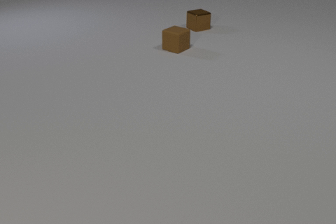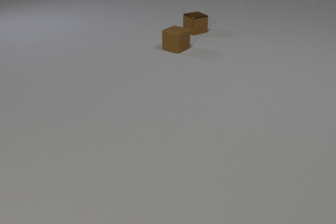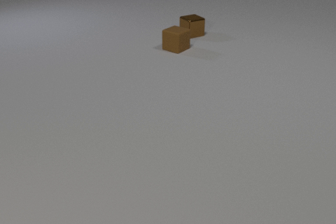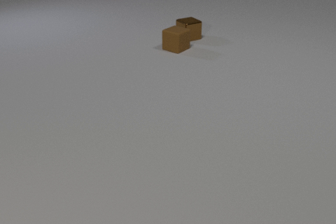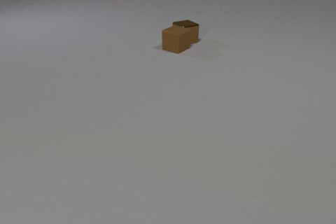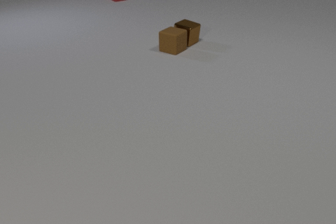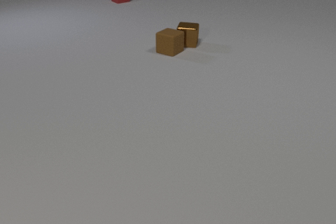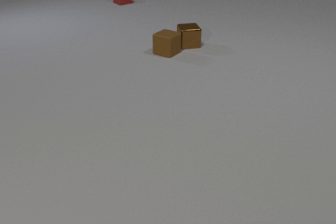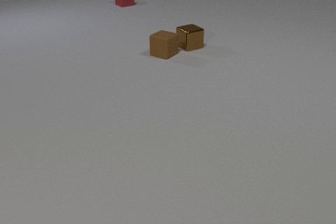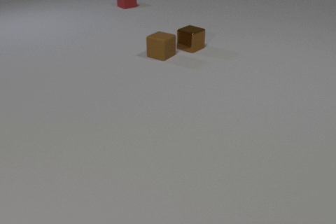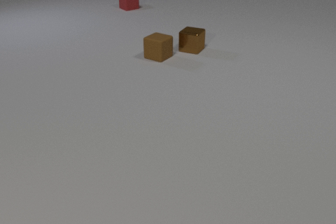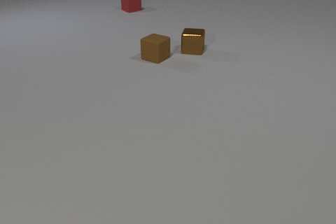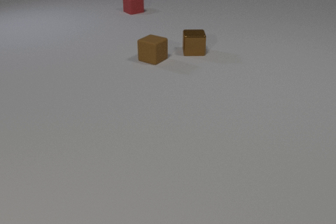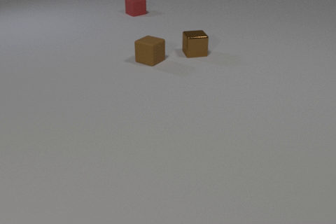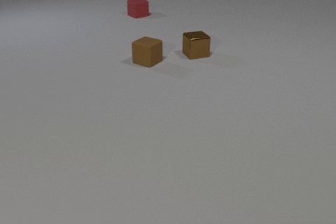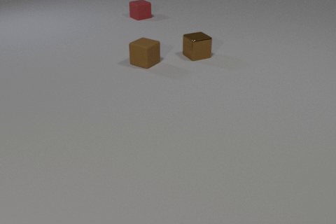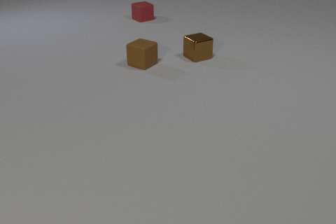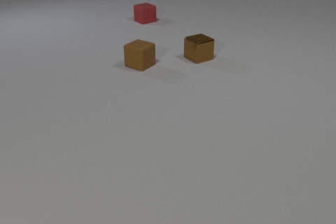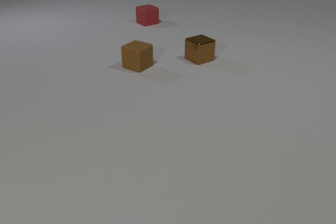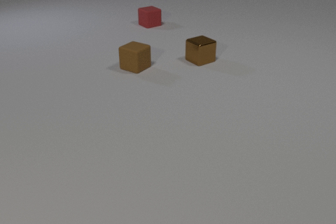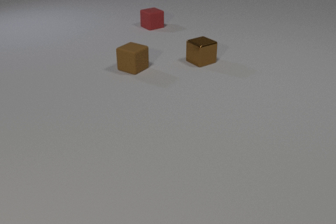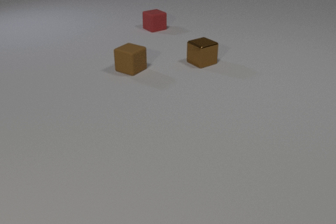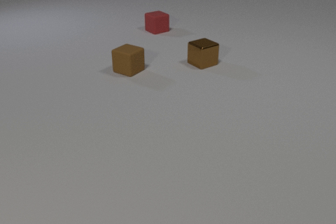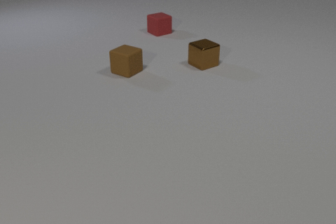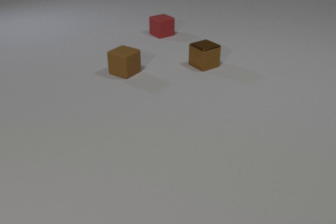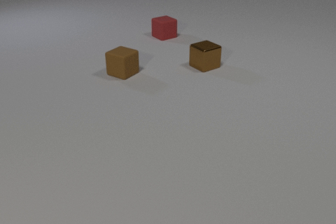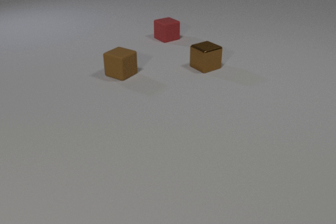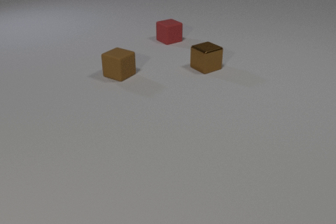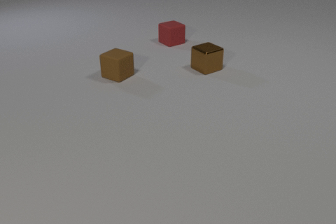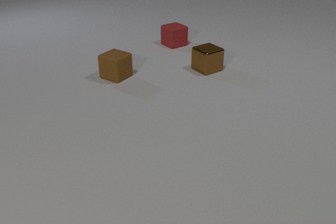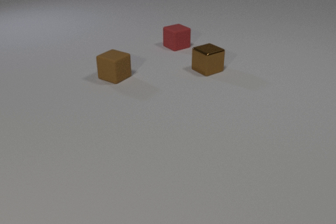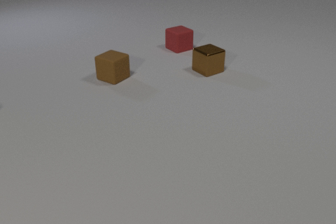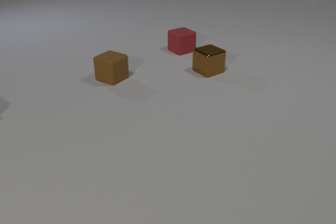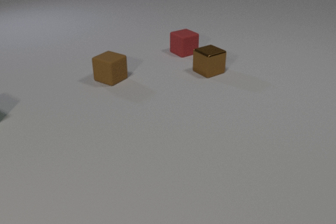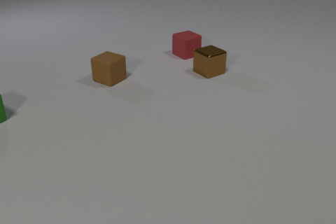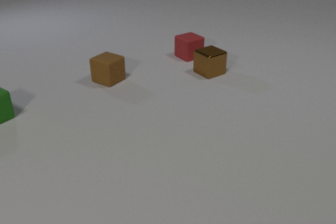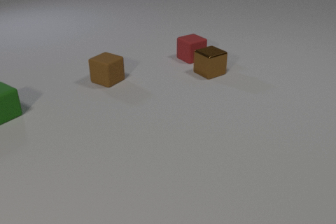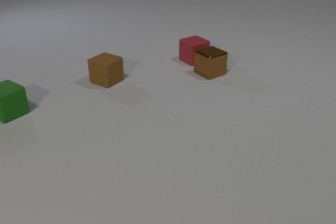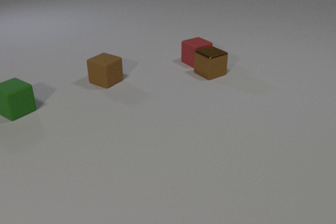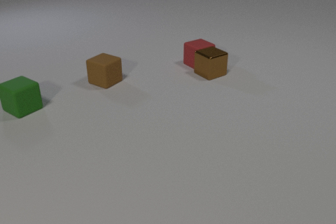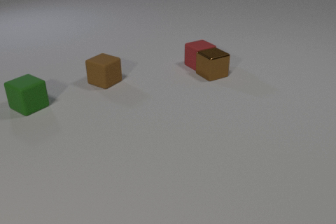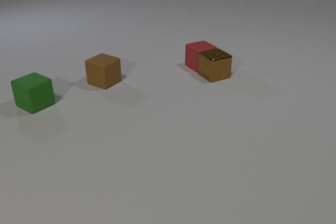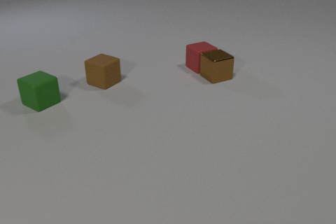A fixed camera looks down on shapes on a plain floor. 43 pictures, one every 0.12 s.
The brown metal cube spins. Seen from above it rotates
counterclockwise.
The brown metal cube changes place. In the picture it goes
toward the camera.
0.00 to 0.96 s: The brown metal cube slides toward the camera, spins counterclockwise seen from above by about 90 degrees, its near face sliding to the right. The brown rubber cube slides toward the camera and to the left. The red rubber cube comes in at the top edge, slides toward the camera. The brown metal cube and the brown rubber cube collide.
0.96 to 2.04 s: The brown metal cube slides toward the camera, spins counterclockwise seen from above by about 90 degrees, its near face sliding to the right. The brown rubber cube slides toward the camera and to the left. The red rubber cube slides toward the camera.
2.04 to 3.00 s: The brown metal cube slides toward the camera. The brown rubber cube slides toward the camera and to the left. The red rubber cube slides toward the camera.
3.00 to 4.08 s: The brown metal cube slides toward the camera. The brown rubber cube slides toward the camera and to the left. The red rubber cube slides toward the camera and to the right. The green rubber cube comes in at the left edge.
4.08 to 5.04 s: The brown metal cube slides toward the camera and to the right. The brown rubber cube slides to the left and toward the camera. The red rubber cube slides toward the camera and to the right. The green rubber cube slides to the right. The brown metal cube and the red rubber cube collide.
What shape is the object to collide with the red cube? cube.
What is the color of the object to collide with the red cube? brown.
What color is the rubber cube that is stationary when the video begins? brown.
